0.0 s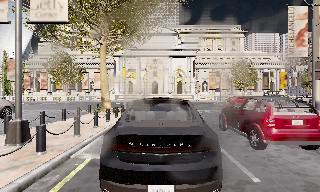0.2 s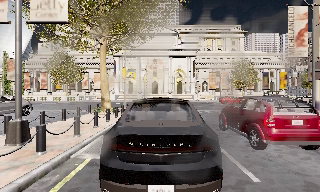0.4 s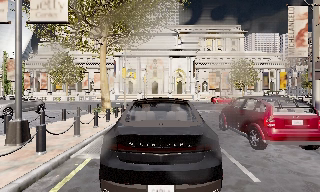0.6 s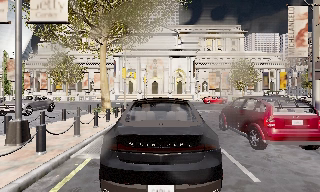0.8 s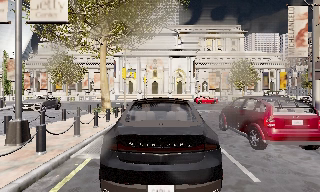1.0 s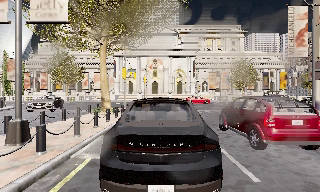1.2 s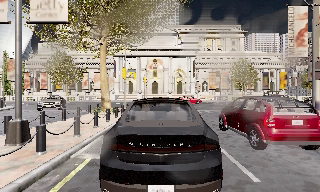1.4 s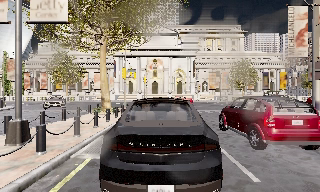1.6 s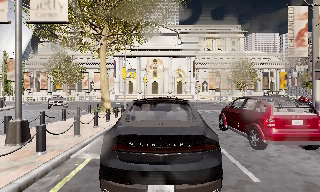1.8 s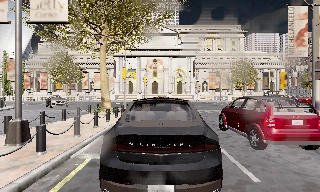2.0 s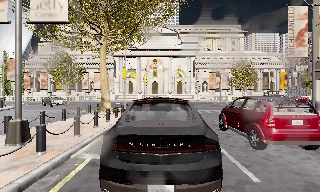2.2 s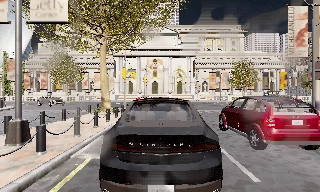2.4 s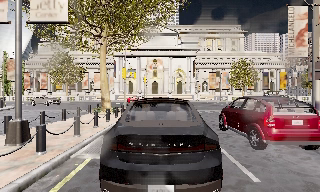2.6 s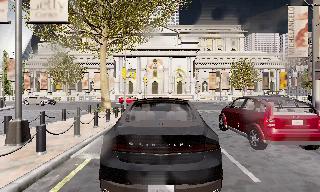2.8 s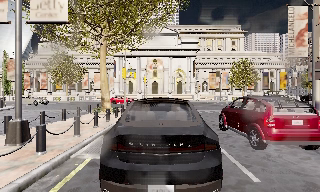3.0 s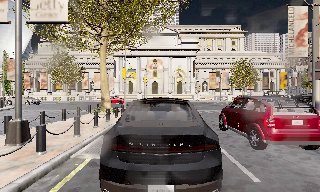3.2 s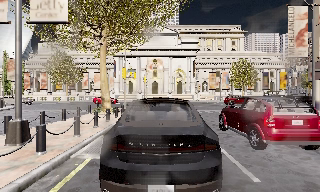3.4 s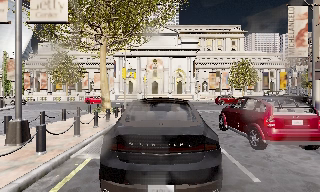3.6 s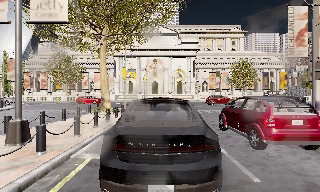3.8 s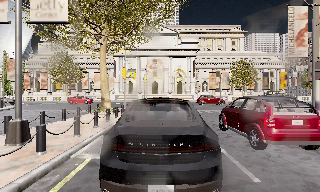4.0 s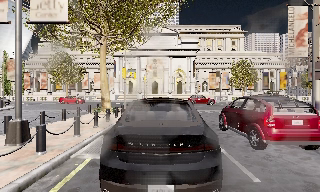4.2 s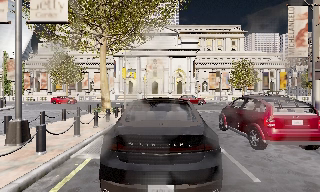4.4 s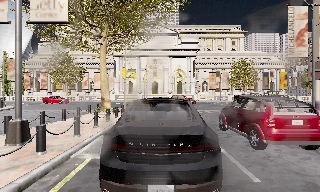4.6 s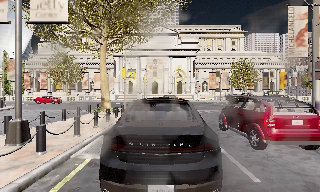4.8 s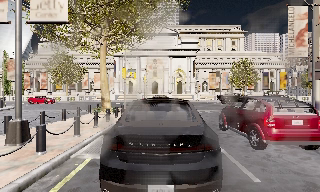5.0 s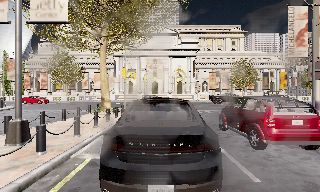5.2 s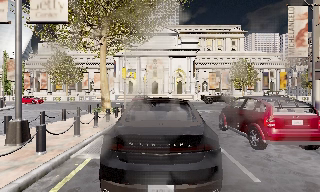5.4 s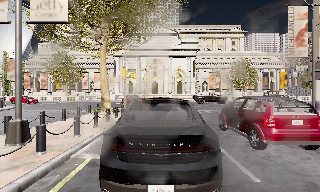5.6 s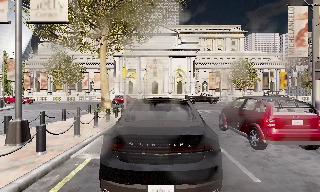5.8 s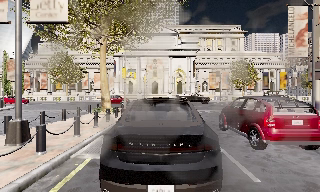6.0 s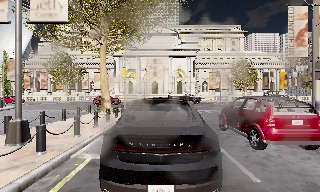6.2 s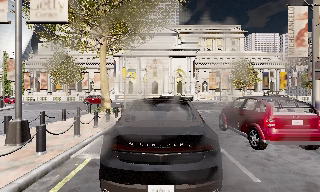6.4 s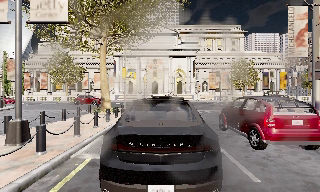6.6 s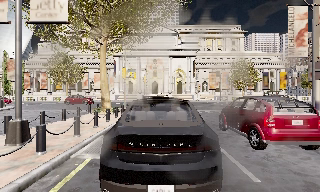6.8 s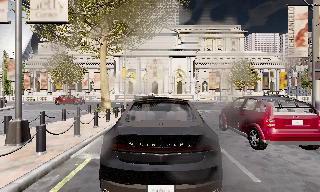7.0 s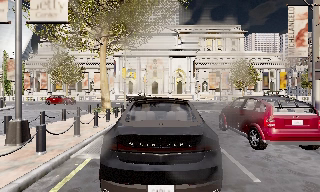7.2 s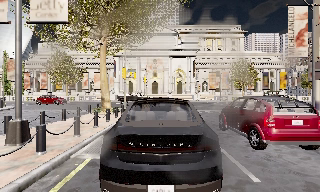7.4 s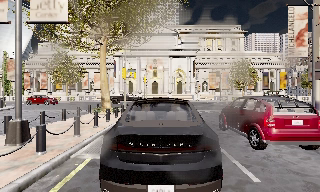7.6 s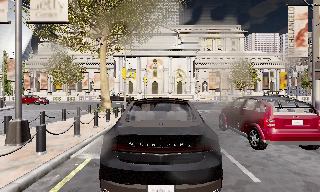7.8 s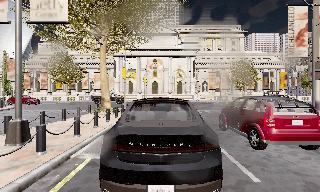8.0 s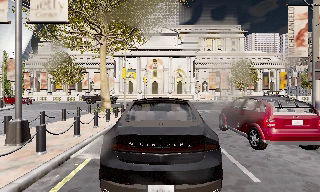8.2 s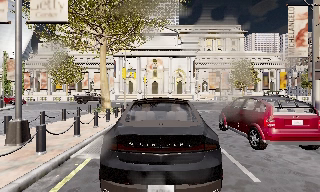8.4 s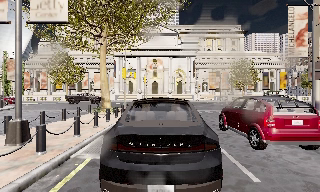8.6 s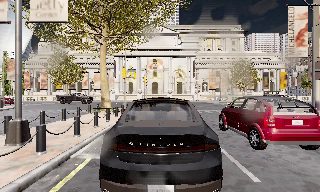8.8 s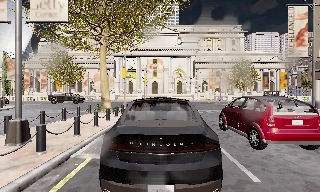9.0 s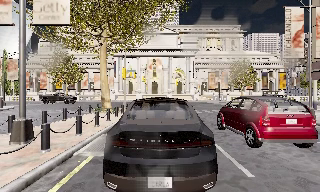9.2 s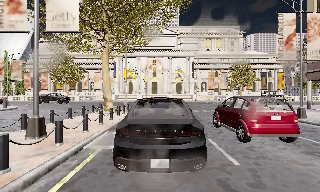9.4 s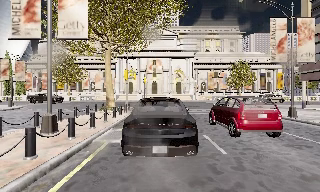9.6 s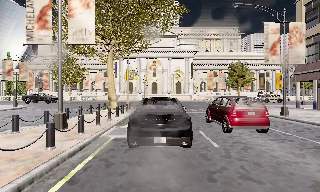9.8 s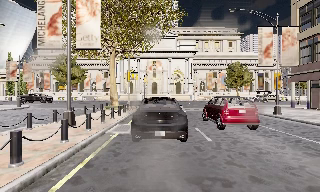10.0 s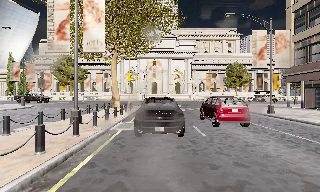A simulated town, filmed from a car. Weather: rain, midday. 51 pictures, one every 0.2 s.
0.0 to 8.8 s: The camera keeps its place and its aim.
8.8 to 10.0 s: The camera travels backward, about 3.5 m, so what stands in front gets smaller. It gains speed.
The film runs backward here.
